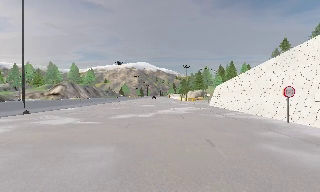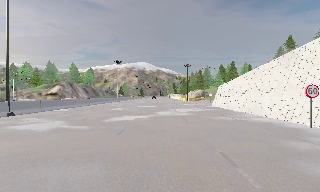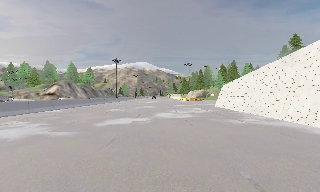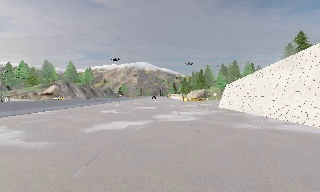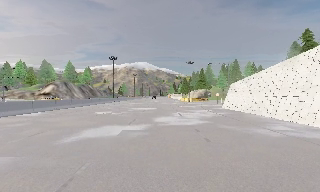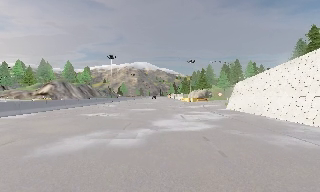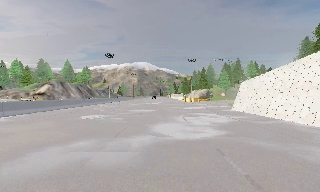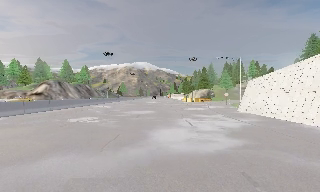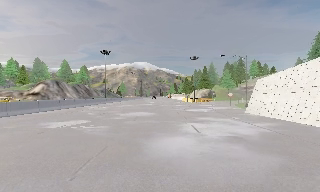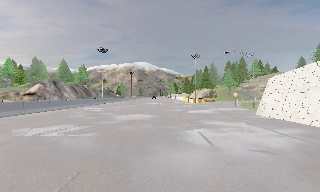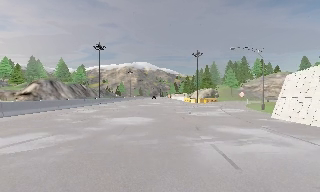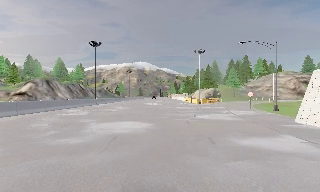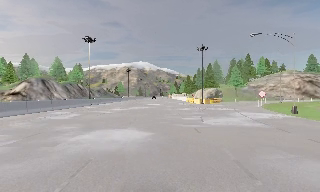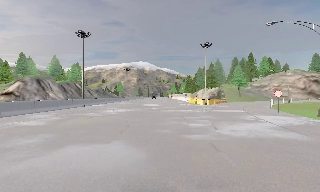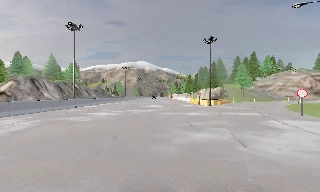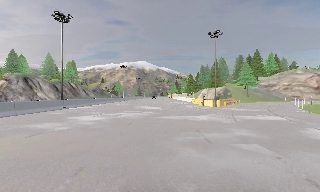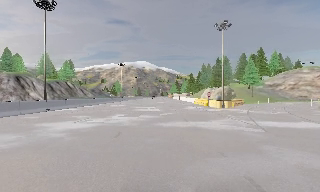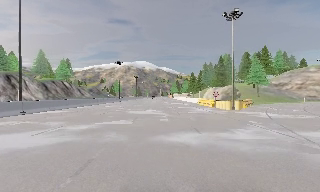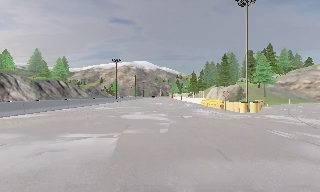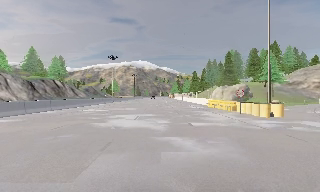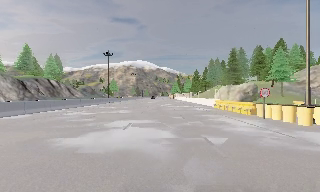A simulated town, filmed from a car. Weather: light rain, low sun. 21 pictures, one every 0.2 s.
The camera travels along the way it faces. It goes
forward.
0.0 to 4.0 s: The camera travels forward, about 45 m, so what stands in front looms larger. It gains speed.
The film runs forward here.
